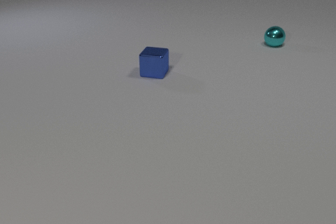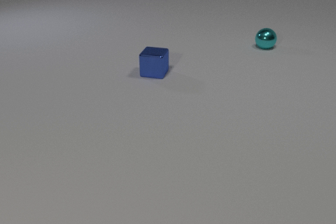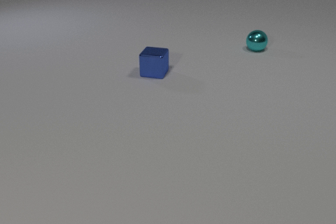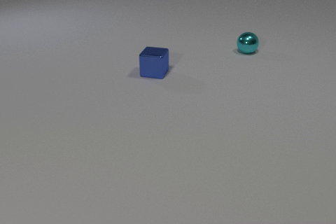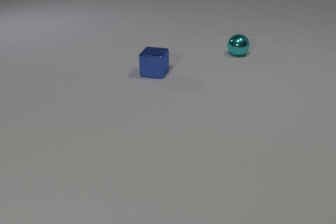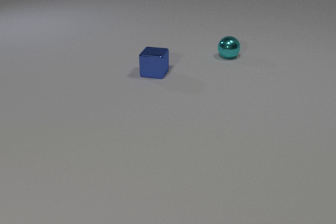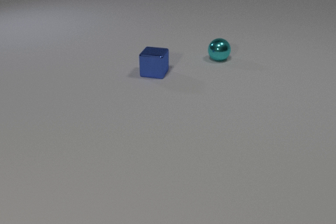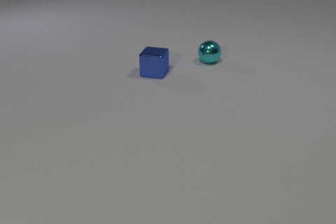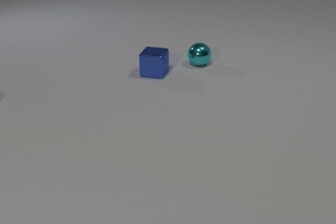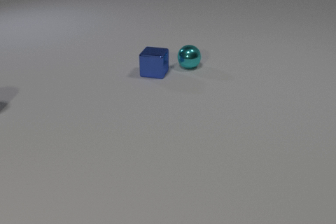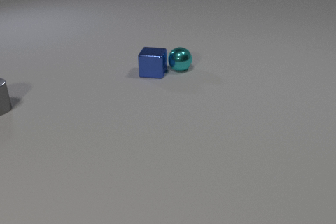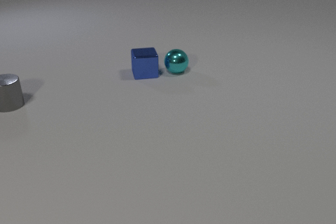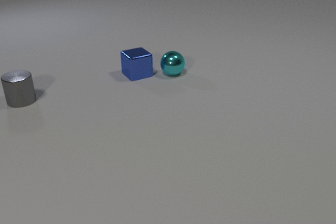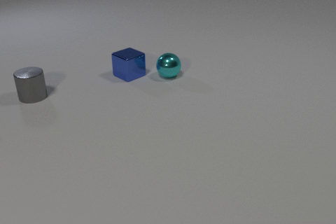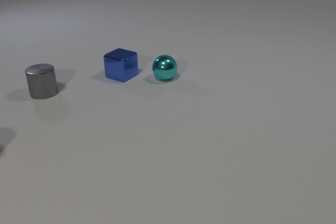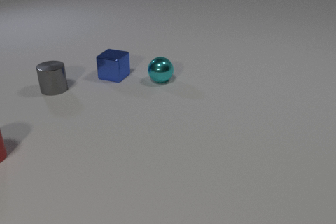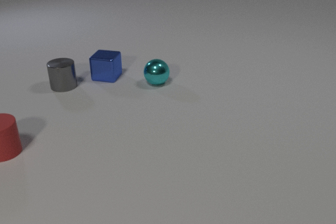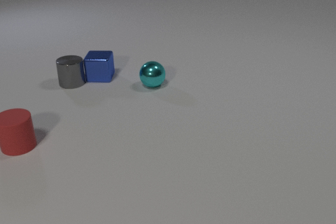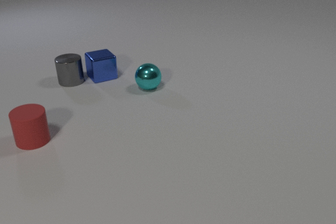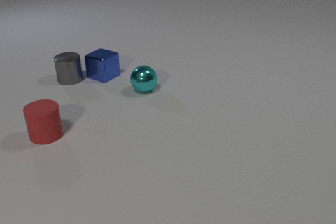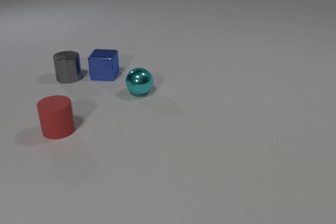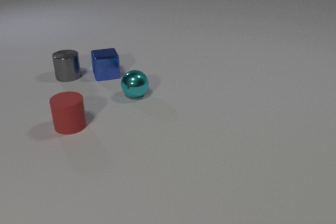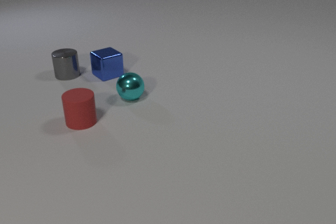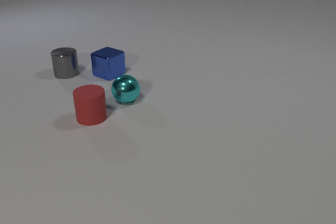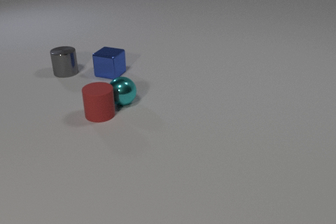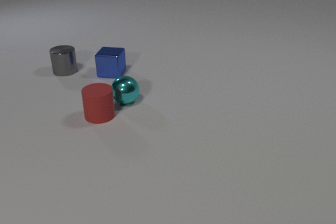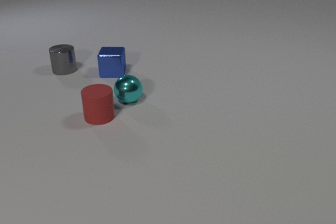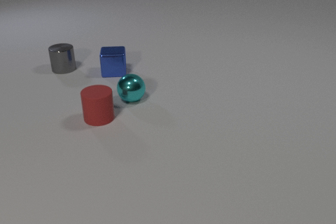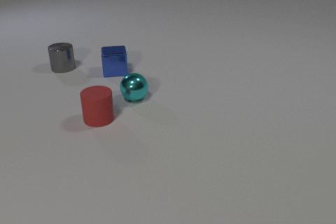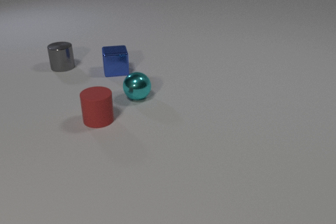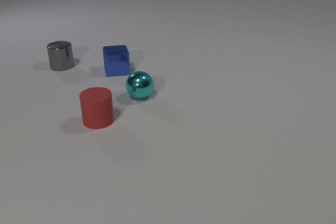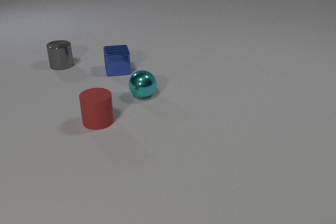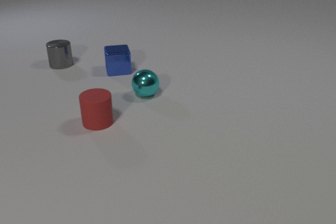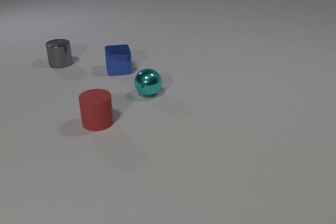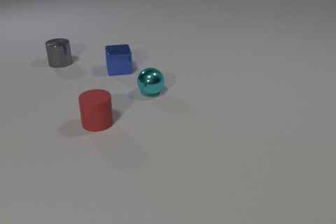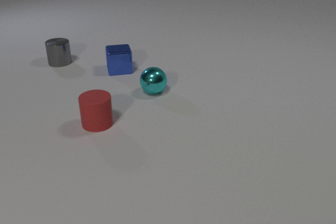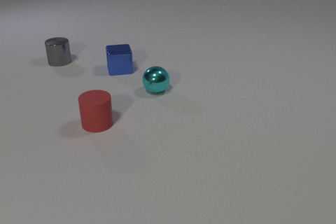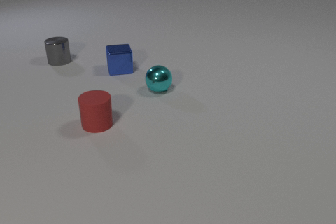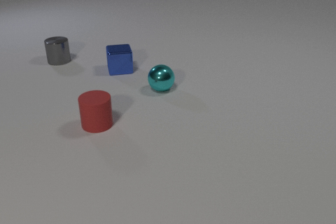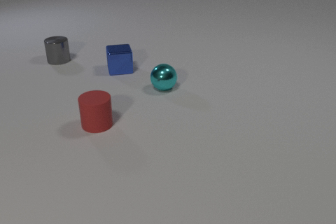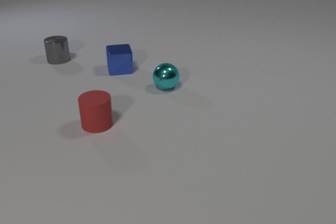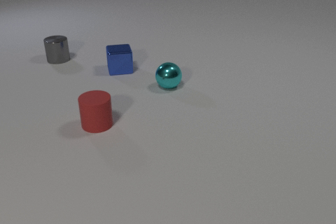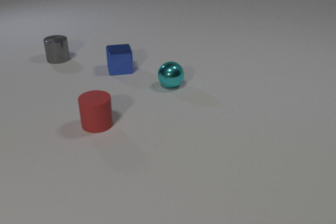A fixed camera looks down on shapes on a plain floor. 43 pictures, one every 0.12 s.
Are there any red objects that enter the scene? yes.
How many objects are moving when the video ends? 2.
What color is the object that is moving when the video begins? cyan.
0.00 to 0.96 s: The cyan metal sphere rolls to the left and toward the camera.
0.96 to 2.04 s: The cyan metal sphere rolls toward the camera and to the left. The blue metal cube slides to the left, spins so that its near face slides to the right, counterclockwise seen from above. The red rubber cylinder comes in at the left edge, slides to the right. The gray metal cylinder comes in at the left edge, slides to the right and away from the camera. The cyan metal sphere and the blue metal cube collide. The blue metal cube and the gray metal cylinder collide.
2.04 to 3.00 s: The cyan metal sphere rolls toward the camera and to the left. The blue metal cube slides to the right and away from the camera, spins counterclockwise seen from above by about 180 degrees, its near face sliding to the right. The red rubber cylinder slides to the right and away from the camera. The gray metal cylinder slides away from the camera. The cyan metal sphere and the red rubber cylinder collide.
3.00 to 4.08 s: The cyan metal sphere rolls to the right and away from the camera. The blue metal cube slides to the right and away from the camera, spins so that its near face slides to the right, counterclockwise seen from above. The red rubber cylinder slides toward the camera. The gray metal cylinder slides away from the camera.
4.08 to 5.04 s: The cyan metal sphere rolls to the right and away from the camera. The gray metal cylinder slides away from the camera.
